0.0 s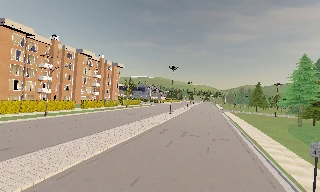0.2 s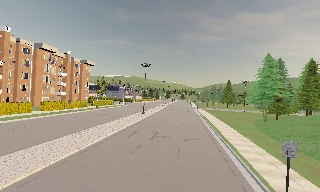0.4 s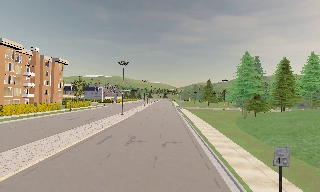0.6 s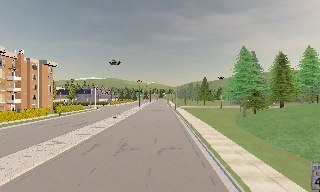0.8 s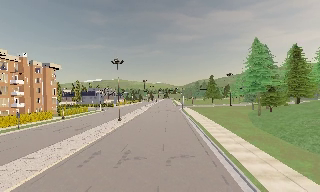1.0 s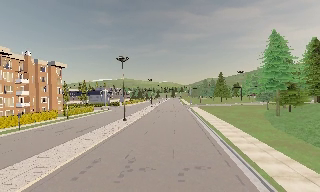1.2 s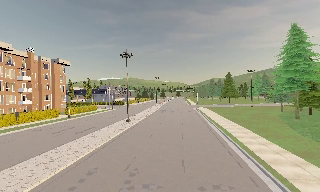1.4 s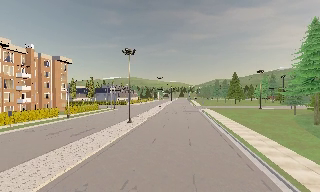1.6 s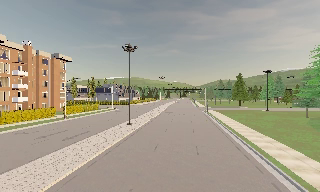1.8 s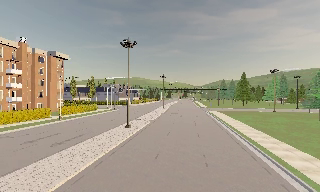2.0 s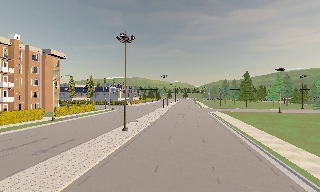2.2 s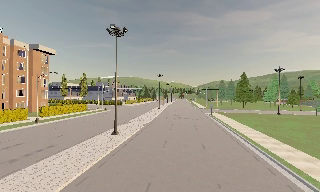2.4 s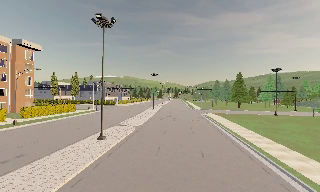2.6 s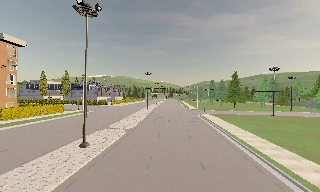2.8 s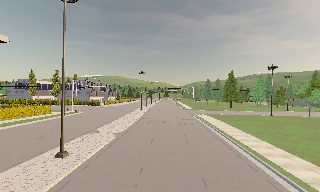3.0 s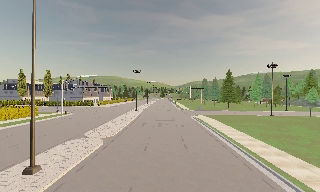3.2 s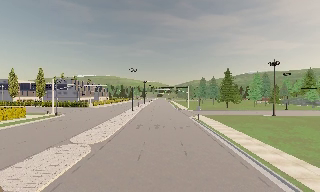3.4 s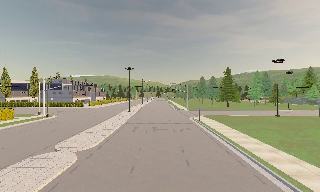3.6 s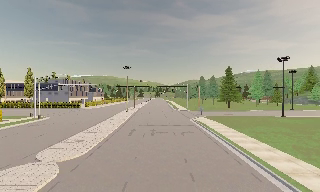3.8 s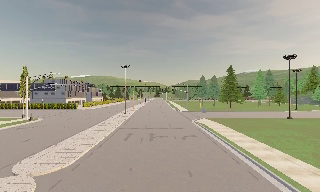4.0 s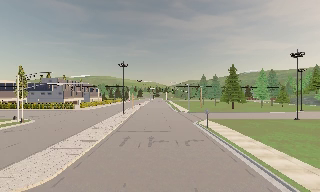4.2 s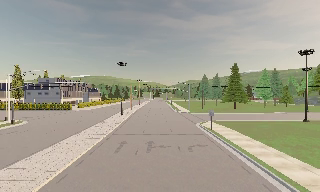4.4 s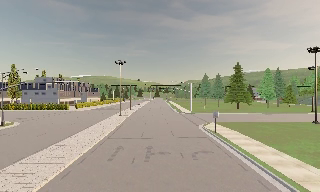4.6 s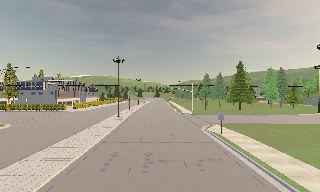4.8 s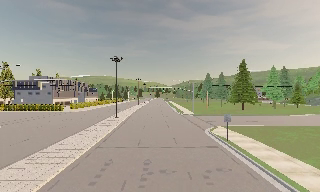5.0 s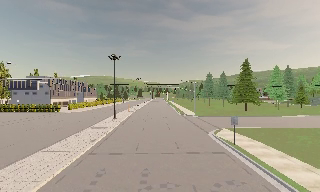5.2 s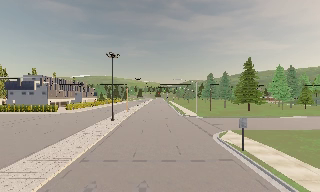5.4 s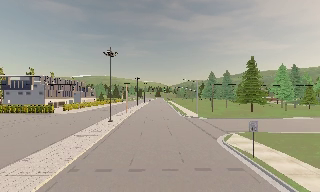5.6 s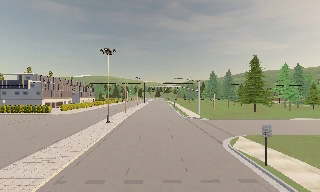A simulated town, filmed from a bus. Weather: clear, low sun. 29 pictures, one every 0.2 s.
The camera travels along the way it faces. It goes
forward.
0.0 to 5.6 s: The camera swings to its right by about 15 degrees, and the scene slides to the left. It travels forward, about 50 m, so what stands in front looms larger.
The film runs forward here.
